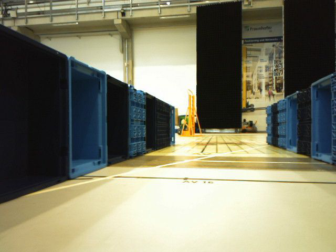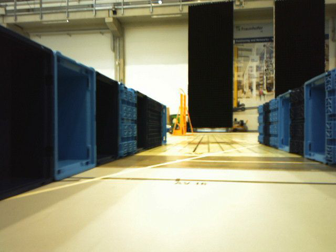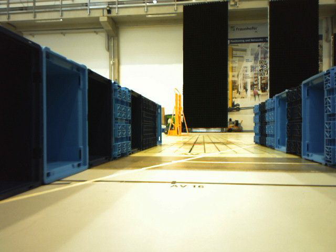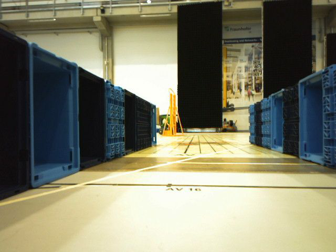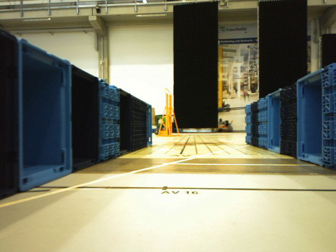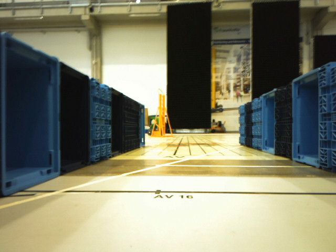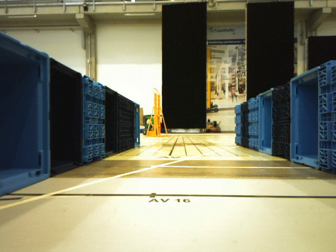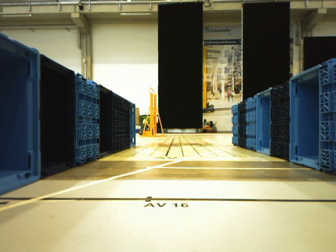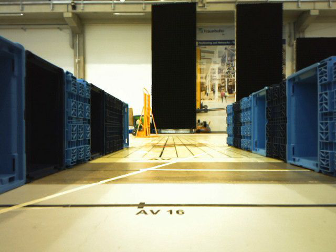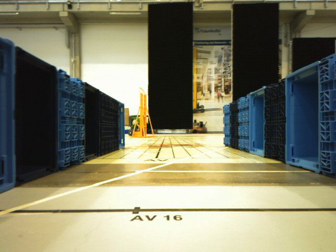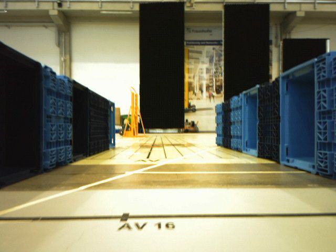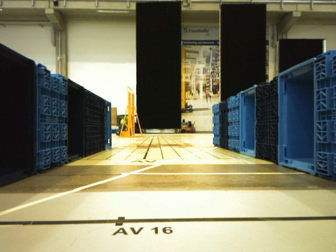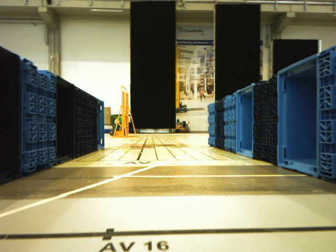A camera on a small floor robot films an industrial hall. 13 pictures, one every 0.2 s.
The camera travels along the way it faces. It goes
forward.
0.0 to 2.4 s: The camera swings to its right by about 10 degrees, and the scene slides to the left. It travels forward, about 0.5 m, so what stands in front looms larger.
The film runs forward here.
